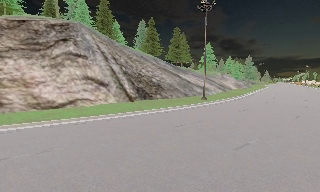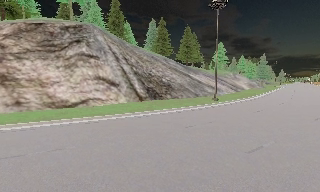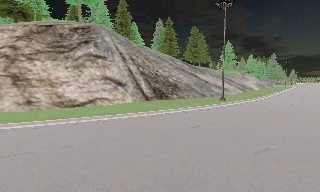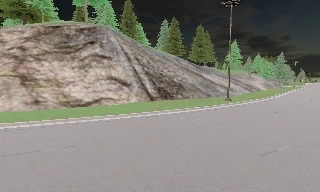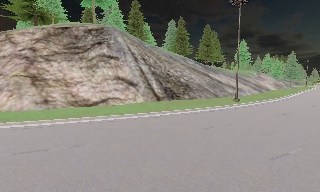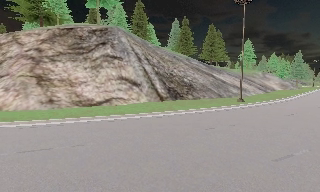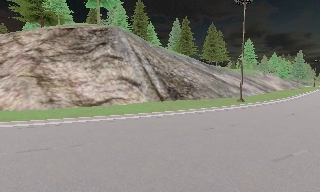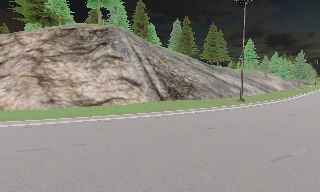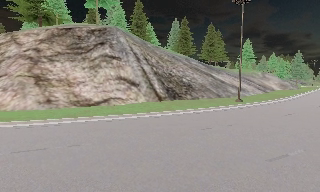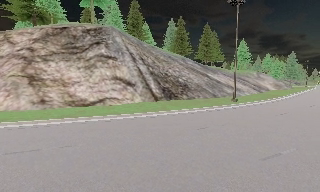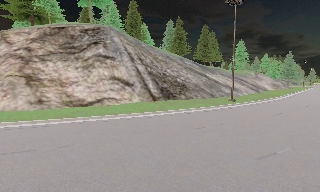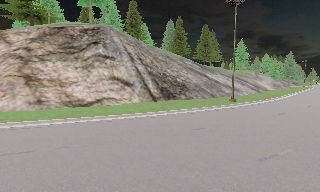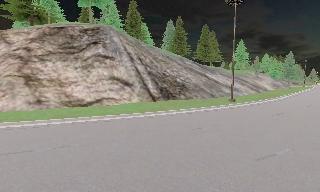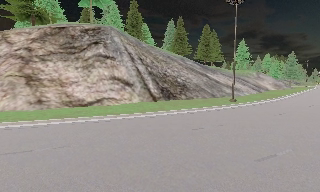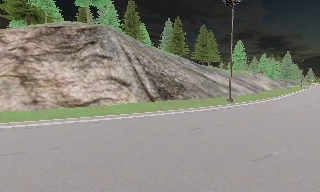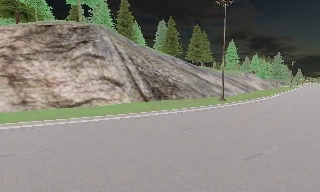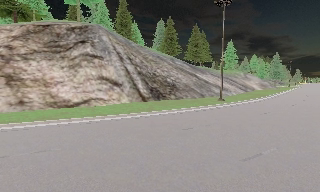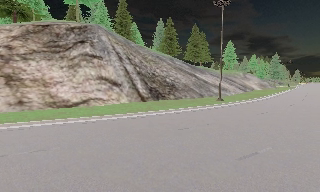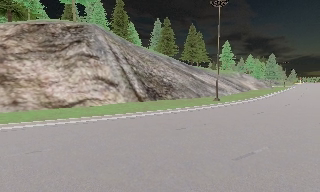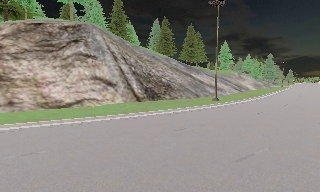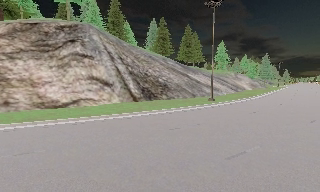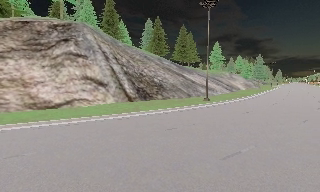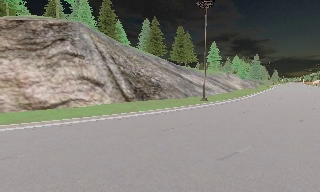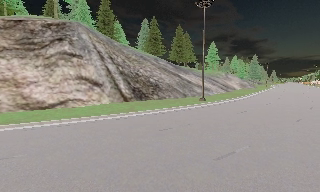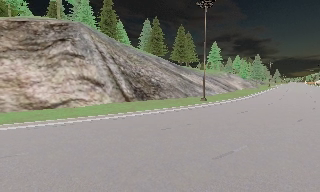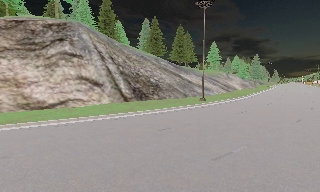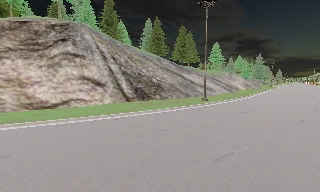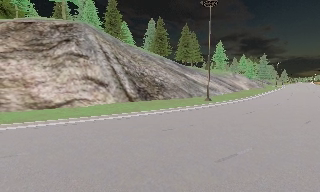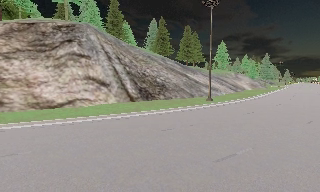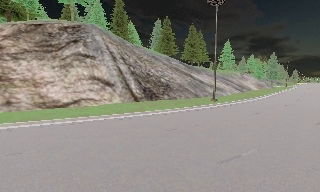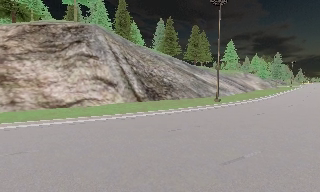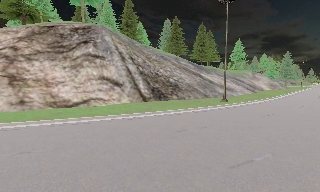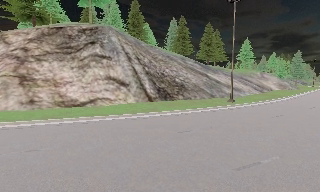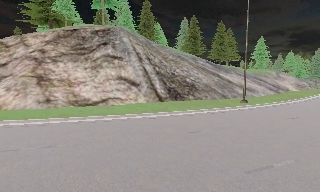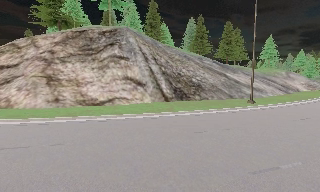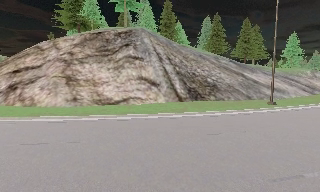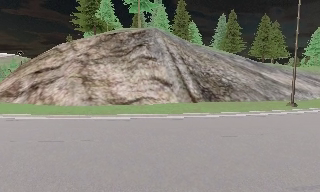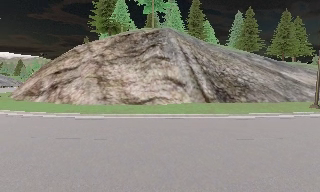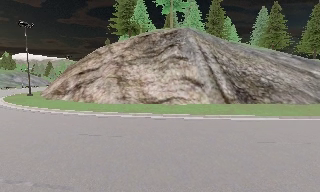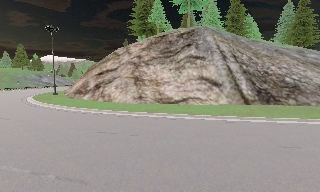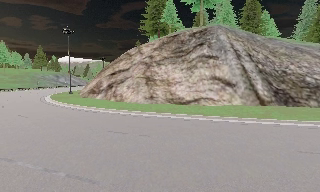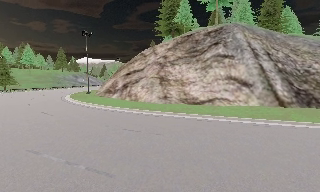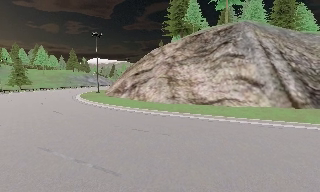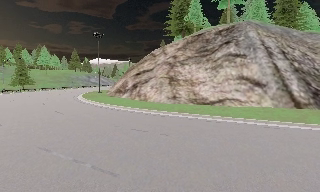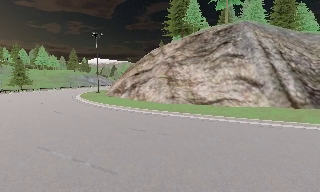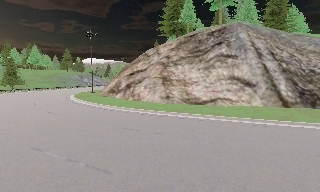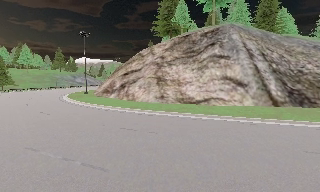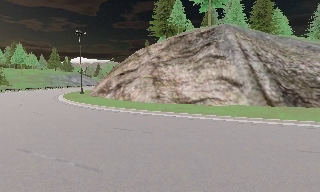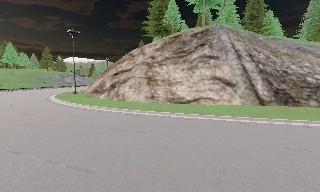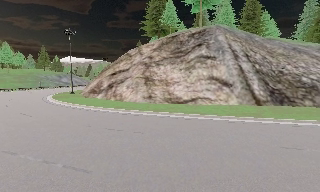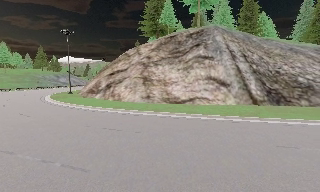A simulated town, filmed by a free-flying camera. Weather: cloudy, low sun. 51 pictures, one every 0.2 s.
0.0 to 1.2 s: The camera pans to its left, which is counterclockwise from overhead, by about 10 degrees.
1.2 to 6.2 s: The camera travels to its right and forward, about 1.5 m, so close, fixed things drift to the left.
6.2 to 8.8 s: The scene slides to the right, as the camera pans about 50 degrees to its left. It travels to its right, about 0.5 m.
8.8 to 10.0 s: The camera shifts only a little, or ends up much as it began.
The film runs forward here.
